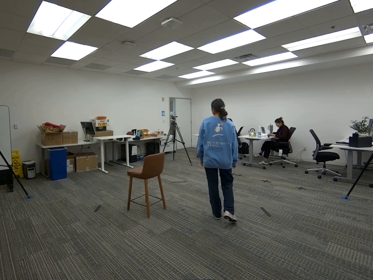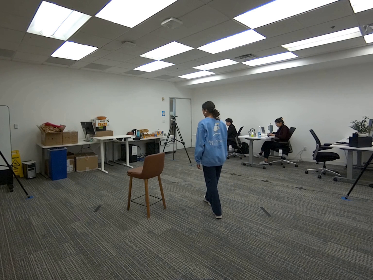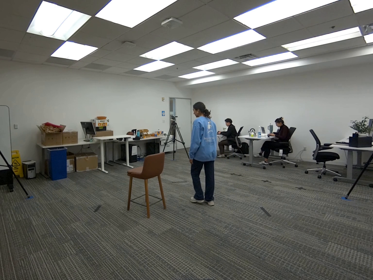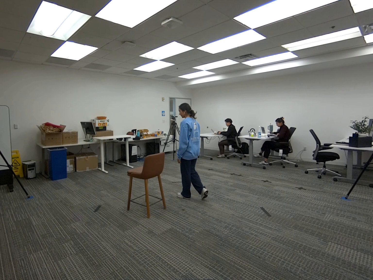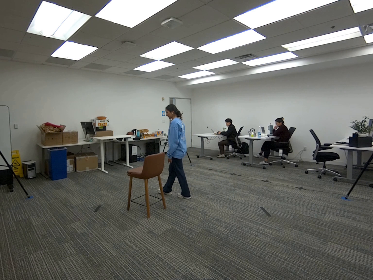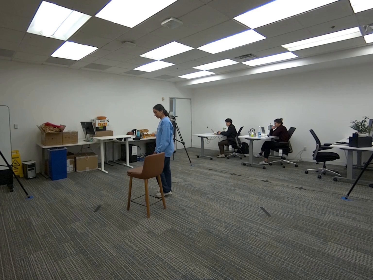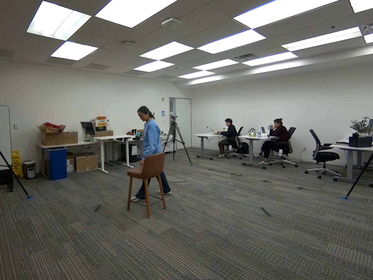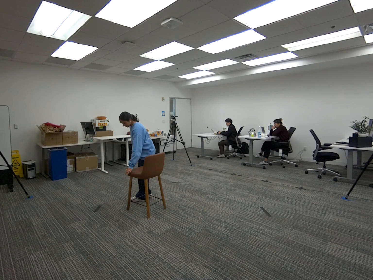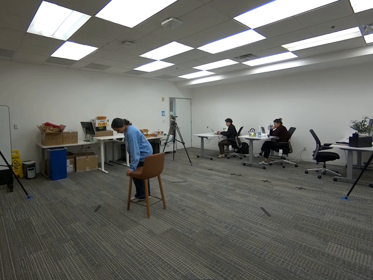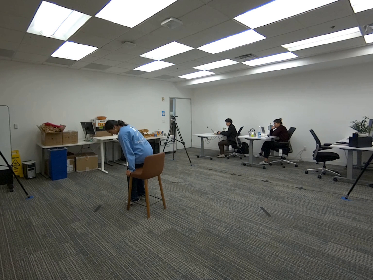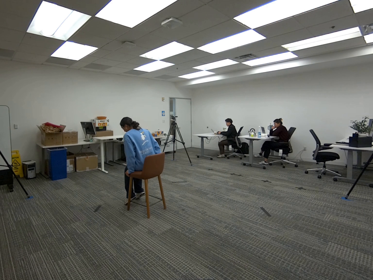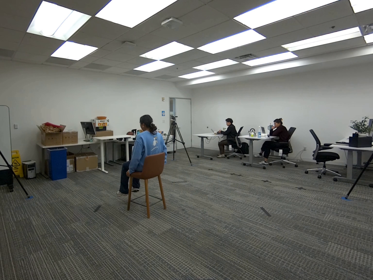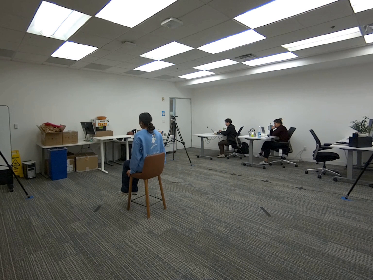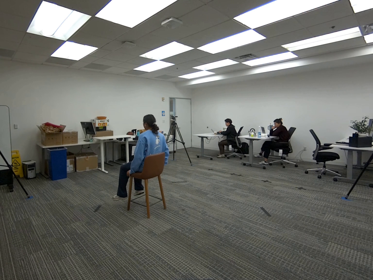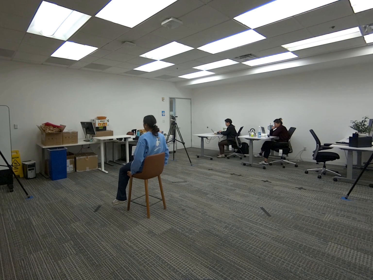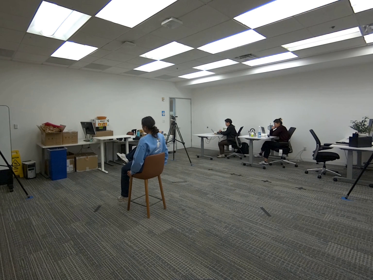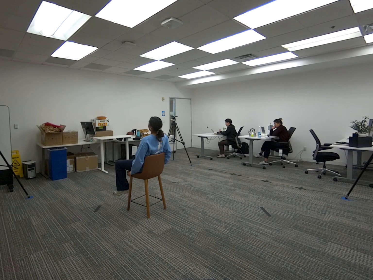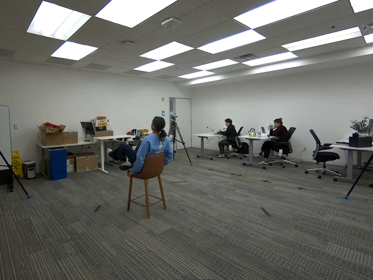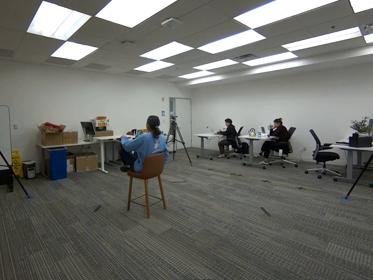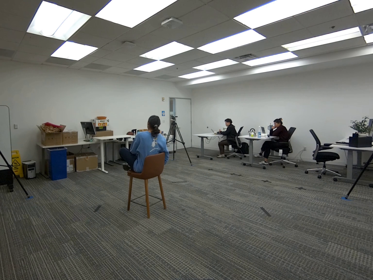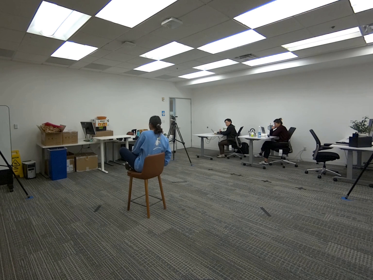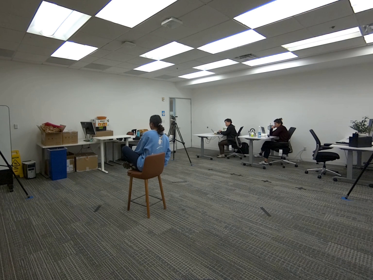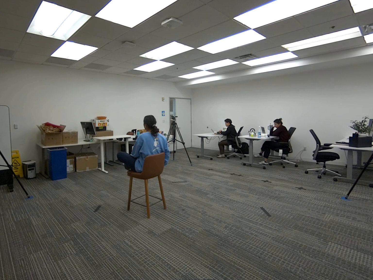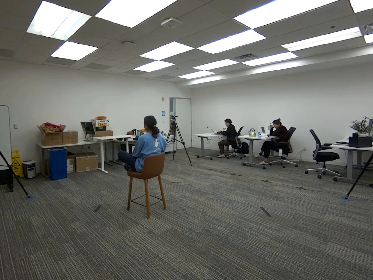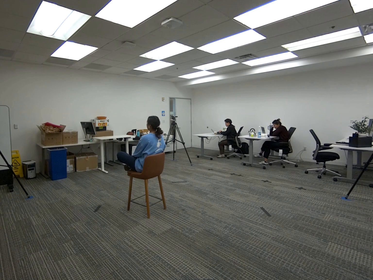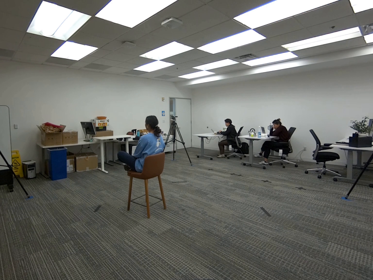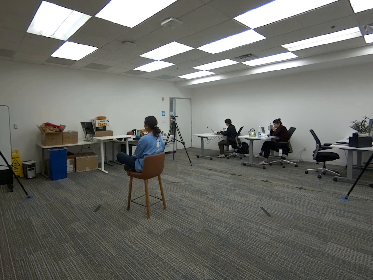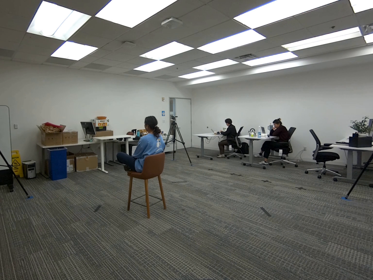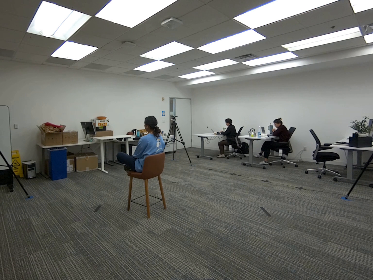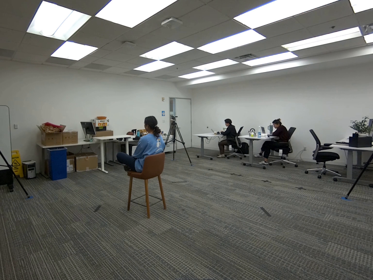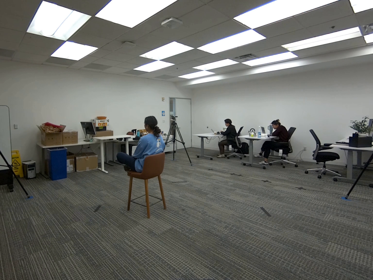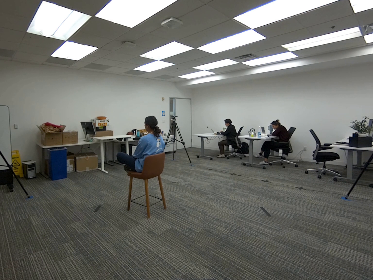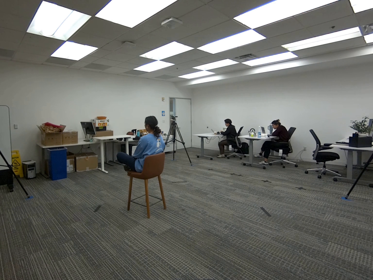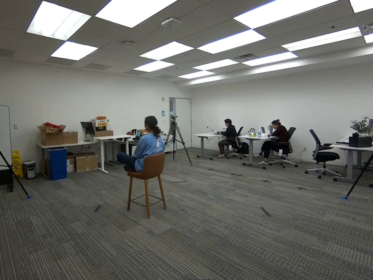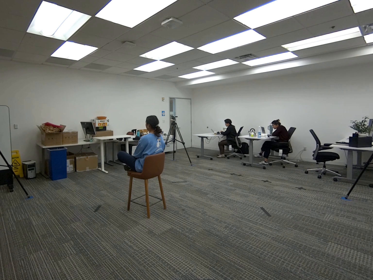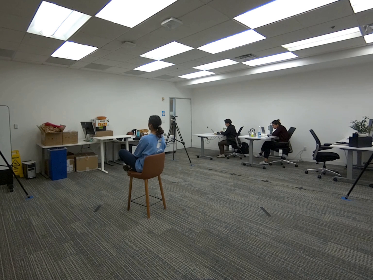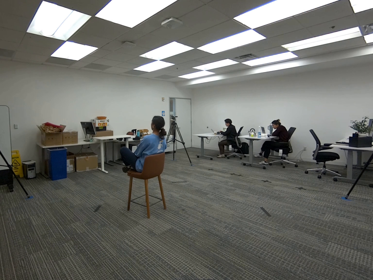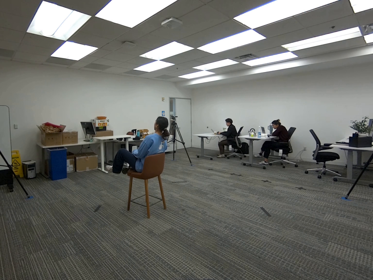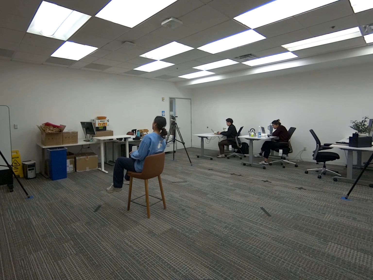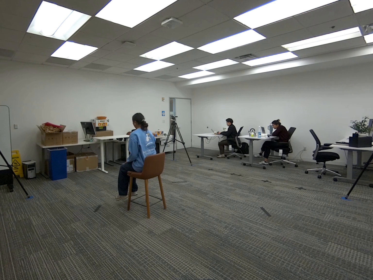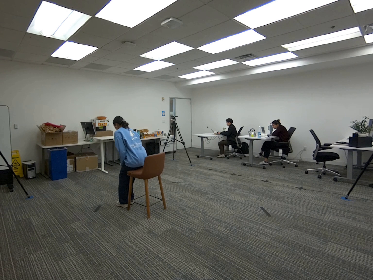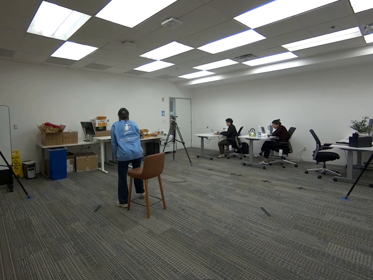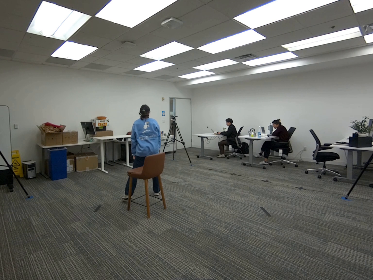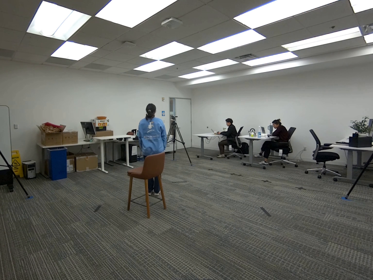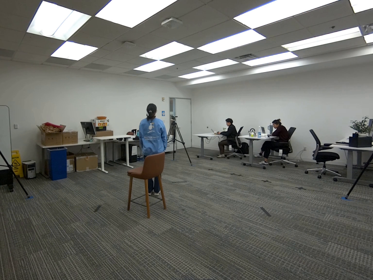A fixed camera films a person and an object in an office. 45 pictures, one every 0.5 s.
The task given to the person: Walk over to the tall bar stool and sit criss cross apple sauce and stand up.
